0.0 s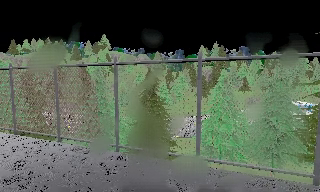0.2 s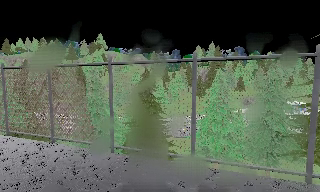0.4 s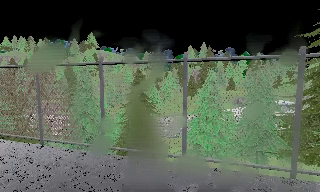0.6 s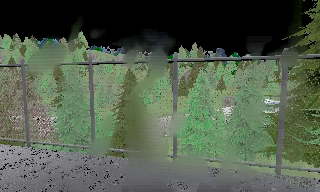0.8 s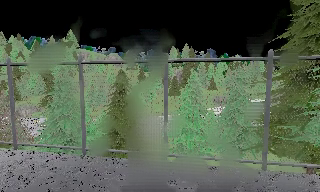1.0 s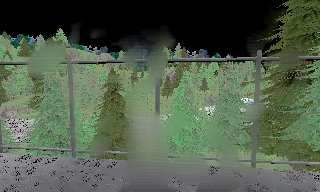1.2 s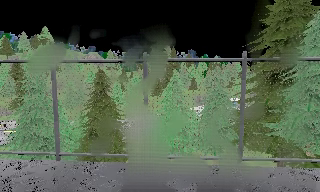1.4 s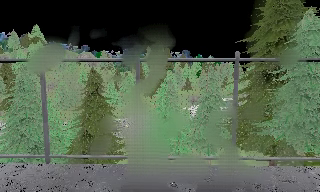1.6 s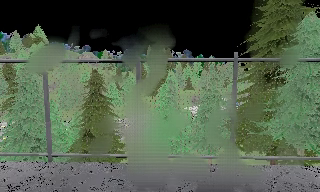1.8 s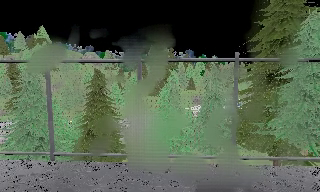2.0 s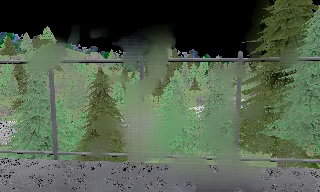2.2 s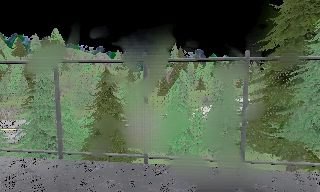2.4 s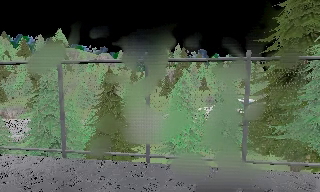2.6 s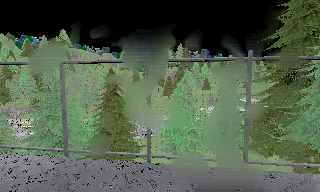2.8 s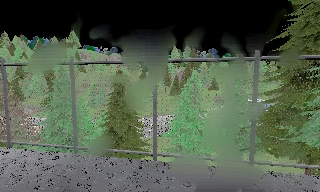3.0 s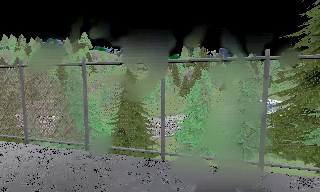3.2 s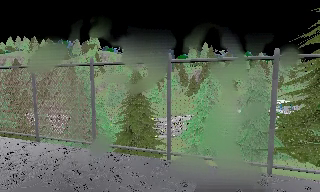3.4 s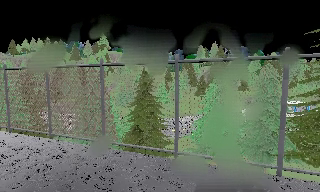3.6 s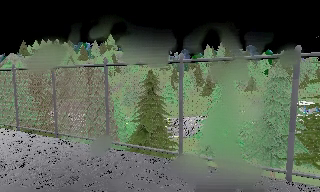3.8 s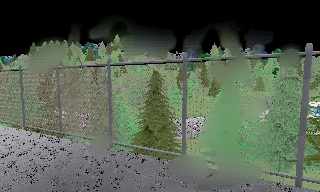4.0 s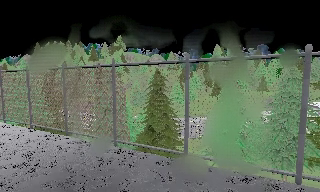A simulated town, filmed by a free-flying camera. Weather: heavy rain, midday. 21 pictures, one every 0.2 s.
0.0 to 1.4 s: The camera swings to its right by about 20 degrees, and the scene slides to the left.
1.4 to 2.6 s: The camera shifts only a little, or ends up much as it began.
2.6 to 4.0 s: The camera pans to its left, which is counterclockwise from overhead, by about 15 degrees.
The film runs backward here.
